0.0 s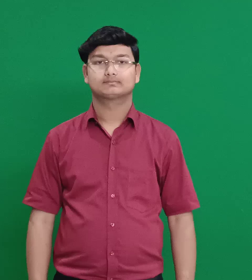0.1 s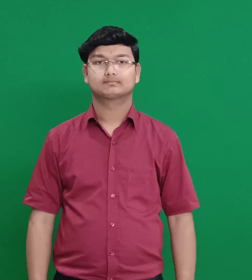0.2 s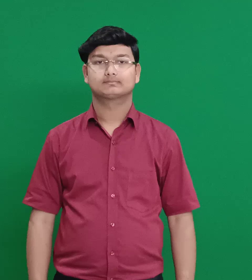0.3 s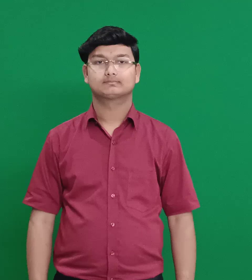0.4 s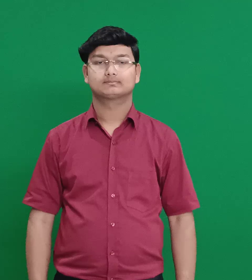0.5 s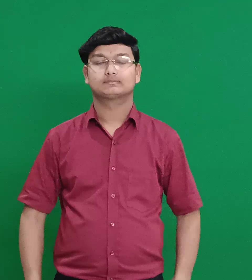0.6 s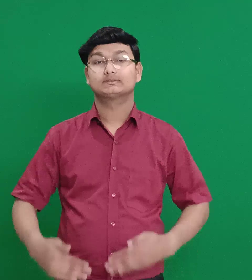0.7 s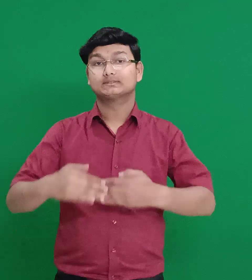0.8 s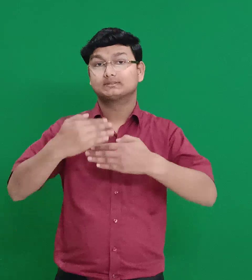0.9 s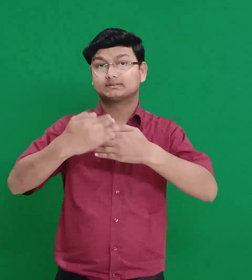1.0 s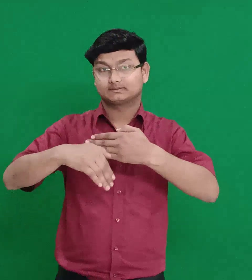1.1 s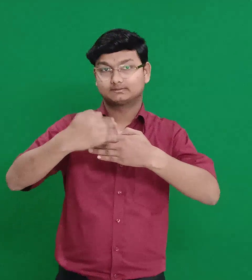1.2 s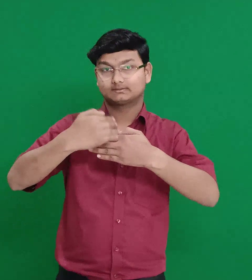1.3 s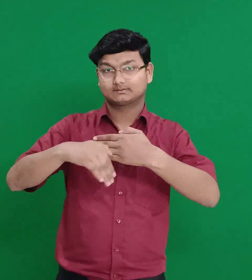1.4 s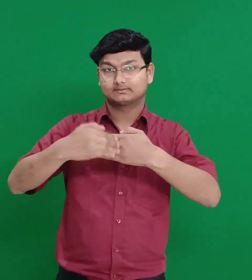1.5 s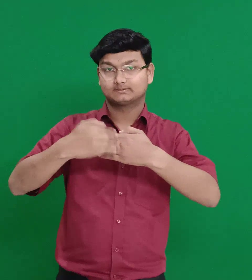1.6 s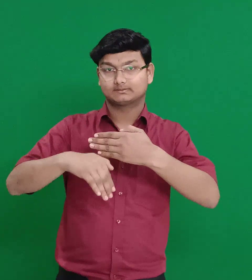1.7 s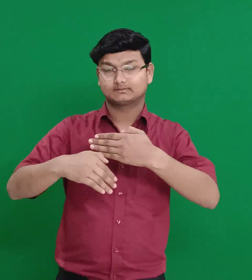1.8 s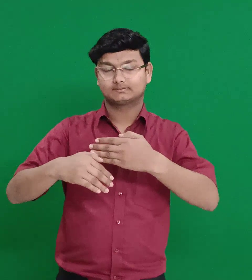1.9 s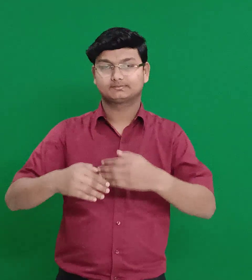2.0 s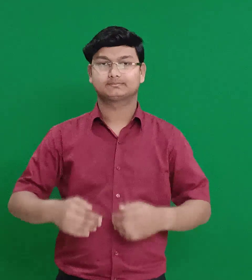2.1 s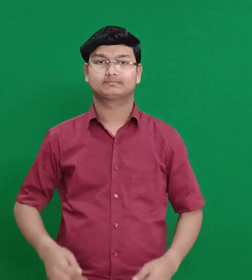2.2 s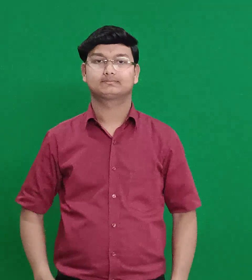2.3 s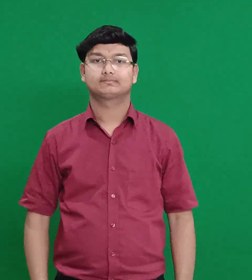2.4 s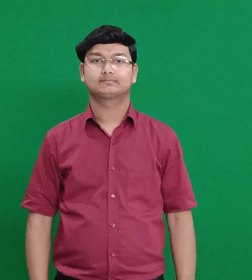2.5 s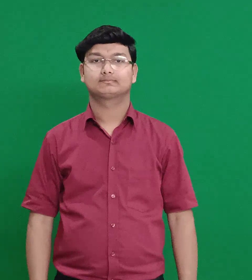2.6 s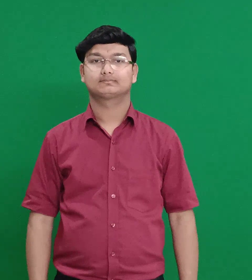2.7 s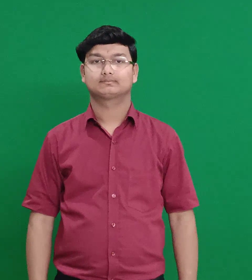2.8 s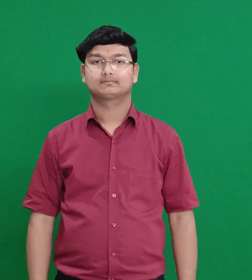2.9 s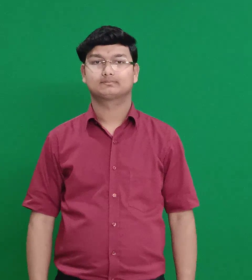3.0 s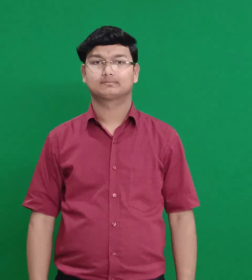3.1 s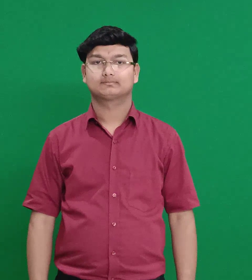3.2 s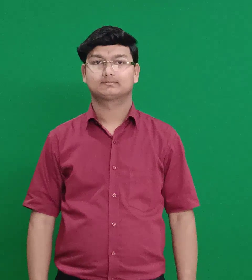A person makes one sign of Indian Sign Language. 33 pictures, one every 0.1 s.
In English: balak
